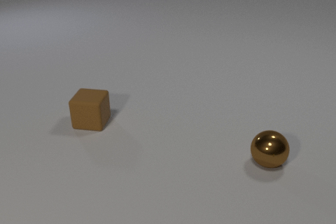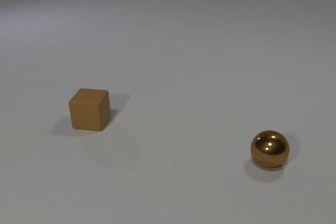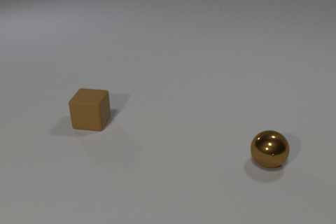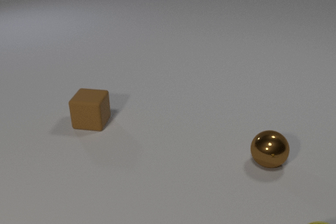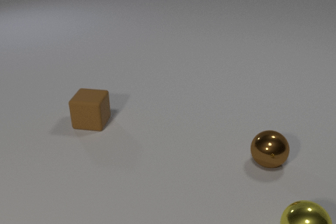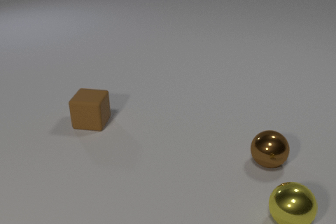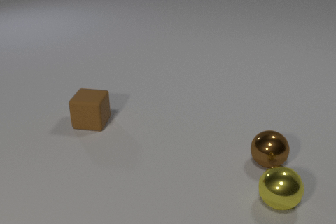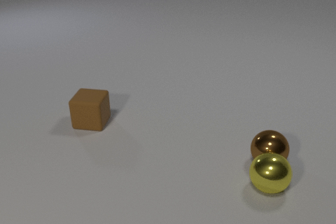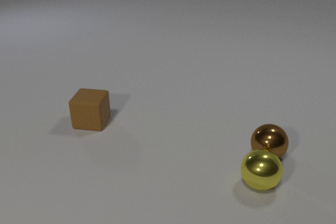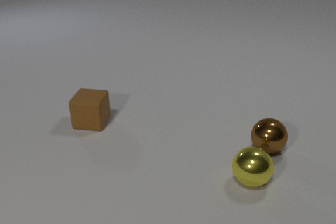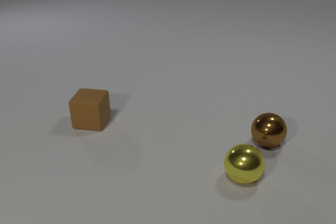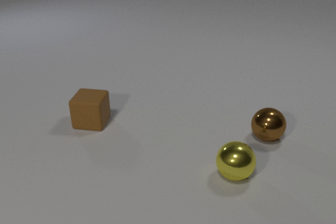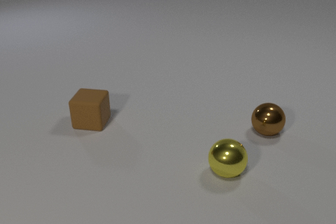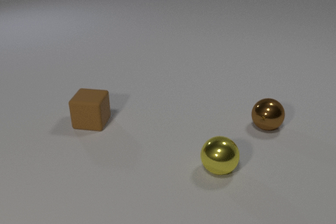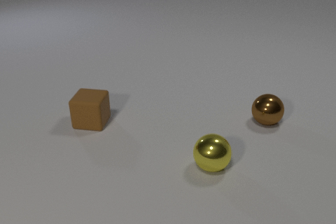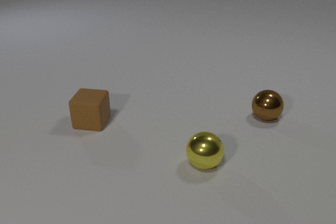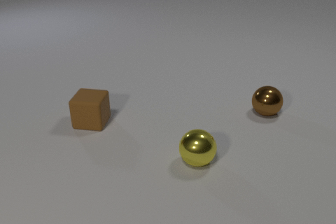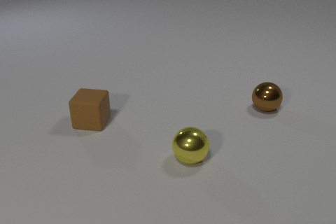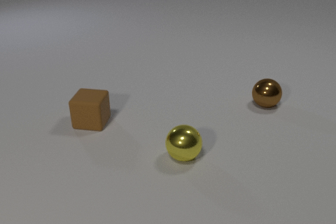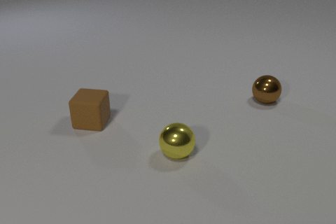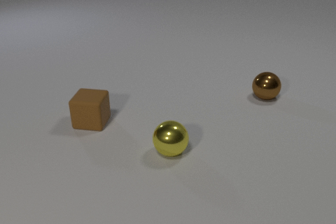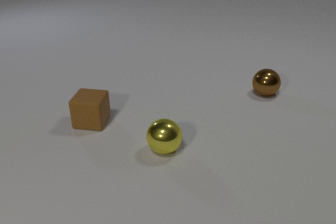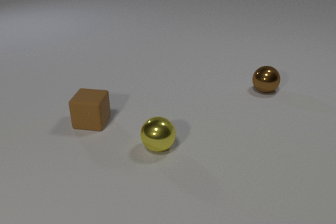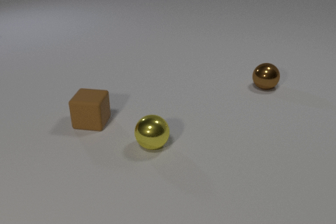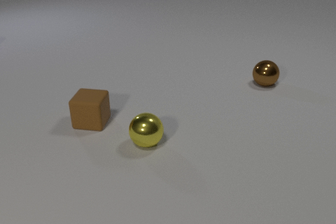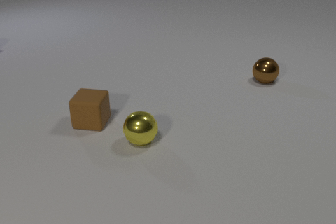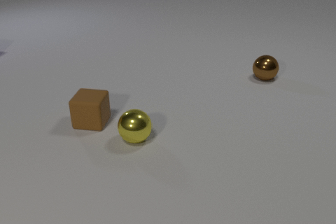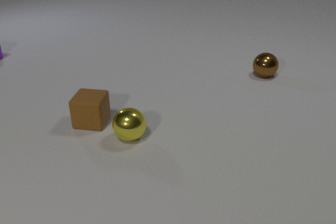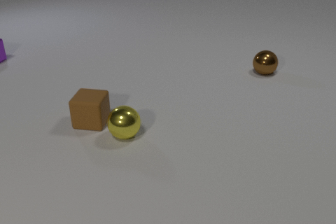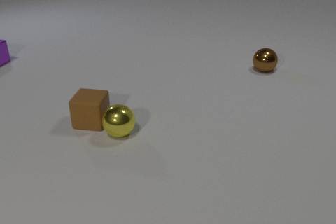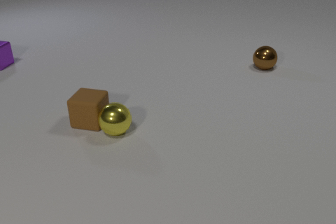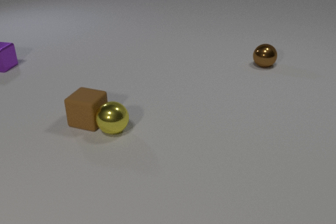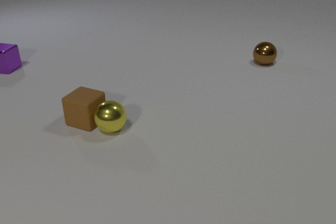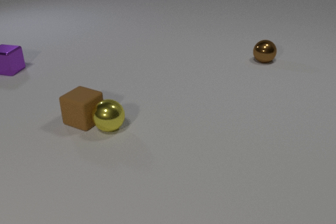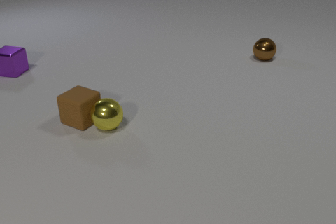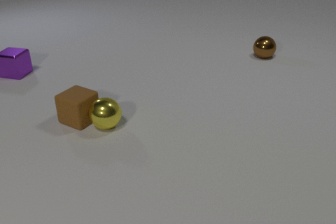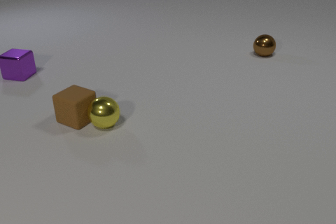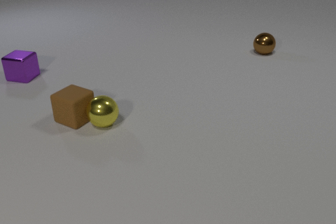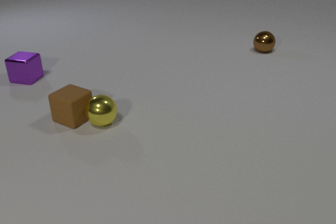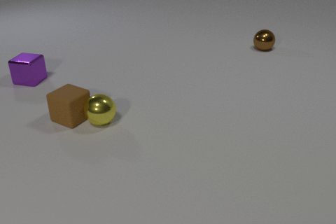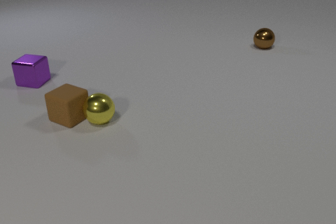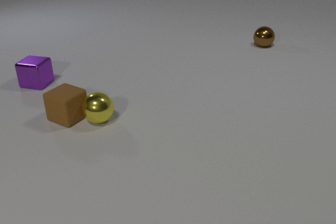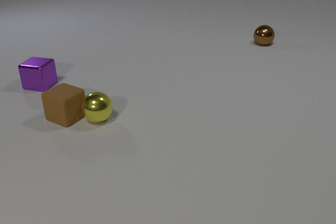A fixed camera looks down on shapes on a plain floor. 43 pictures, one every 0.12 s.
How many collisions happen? 2.
What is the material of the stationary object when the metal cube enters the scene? rubber.
What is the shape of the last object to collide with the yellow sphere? cube.
0.00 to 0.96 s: The yellow metal sphere comes in at the bottom edge, rolls away from the camera and to the left. The brown metal sphere rolls away from the camera. The yellow metal sphere and the brown metal sphere collide.
0.96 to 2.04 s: The yellow metal sphere rolls to the left and away from the camera. The brown metal sphere rolls away from the camera.
2.04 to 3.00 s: The yellow metal sphere rolls to the left and away from the camera. The brown metal sphere rolls away from the camera.
3.00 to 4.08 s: The yellow metal sphere rolls to the left and away from the camera. The brown metal sphere rolls away from the camera. The brown rubber cube slides to the left, spins so that its near face slides to the left, clockwise seen from above. The purple metal cube comes in at the left edge, slides toward the camera and to the right. The yellow metal sphere and the brown rubber cube collide.
4.08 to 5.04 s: The yellow metal sphere rolls away from the camera and to the left. The brown metal sphere rolls away from the camera. The brown rubber cube slides to the left and away from the camera. The purple metal cube slides toward the camera and to the right.
